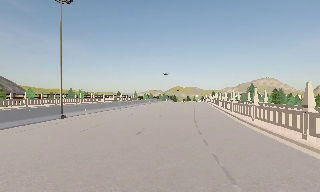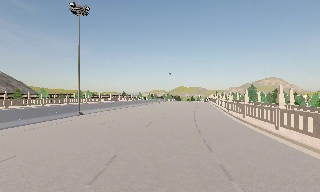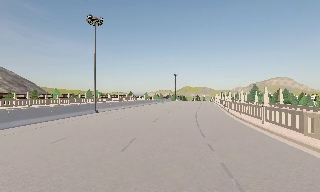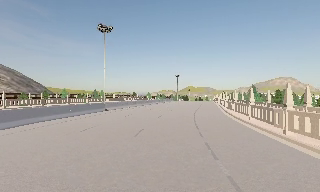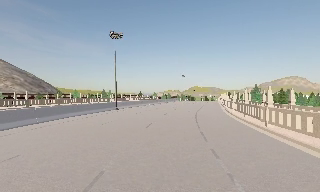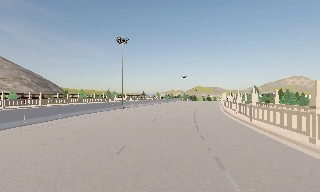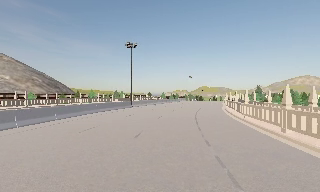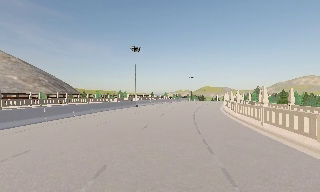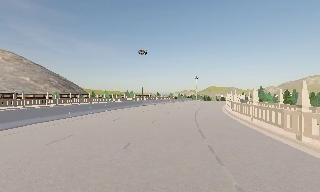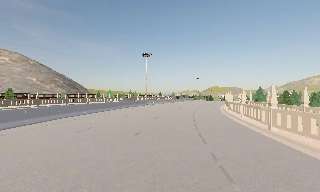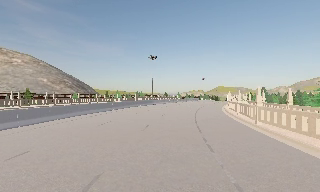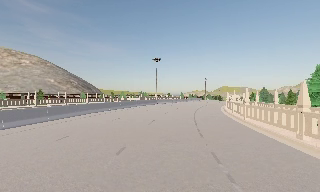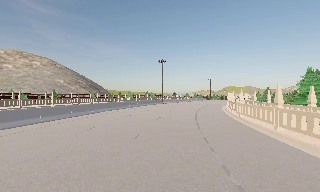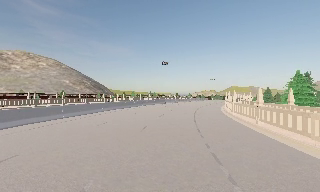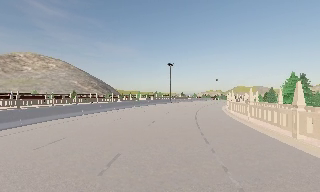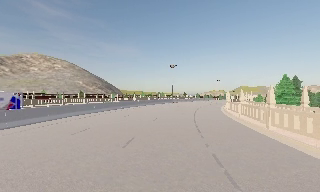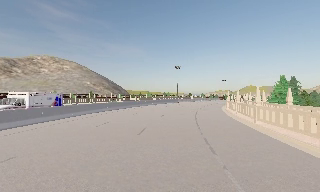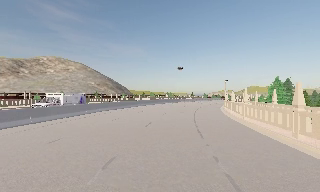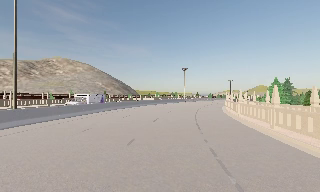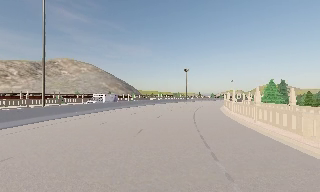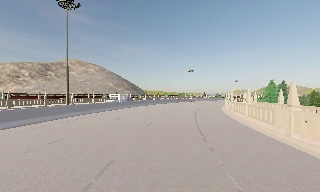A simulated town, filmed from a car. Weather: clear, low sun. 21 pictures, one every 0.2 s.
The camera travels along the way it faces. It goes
backward.
0.0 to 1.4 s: The scene slides to the right, as the camera pans about 10 degrees to its left. It travels backward, about 16 m, so what stands in front gets smaller.
1.4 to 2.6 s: The camera travels backward, about 13 m, so what stands in front gets smaller.
2.6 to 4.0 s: The camera swings to its left by about 10 degrees, and the scene slides to the right. It travels backward, about 16 m, so what stands in front gets smaller.
The film runs backward here.
